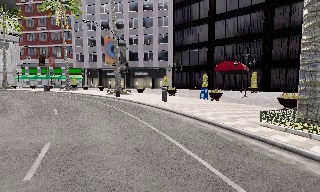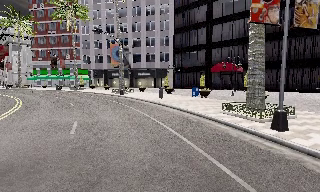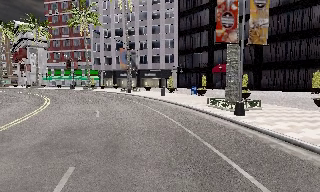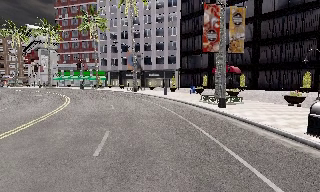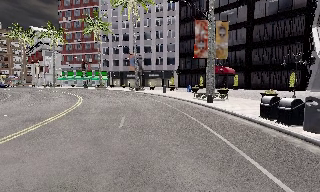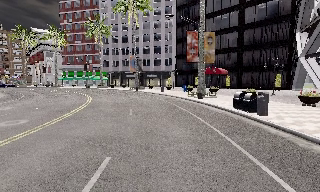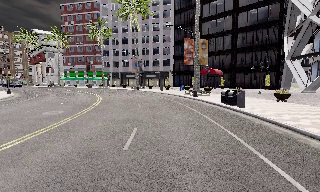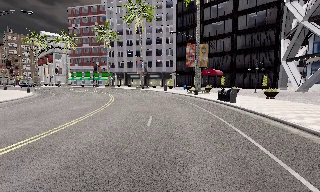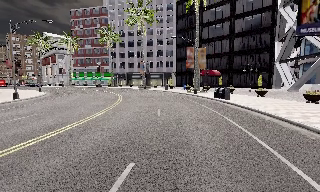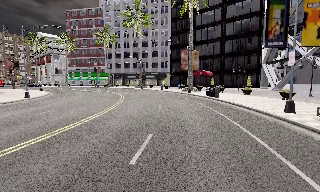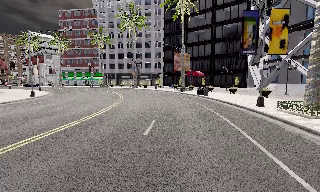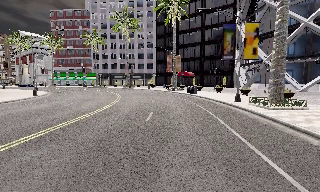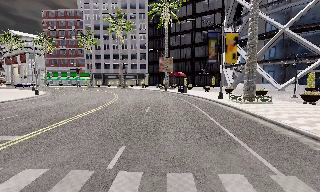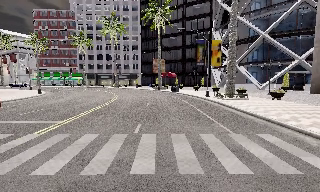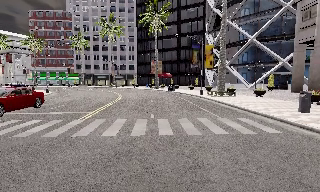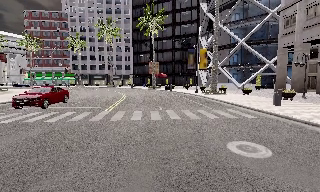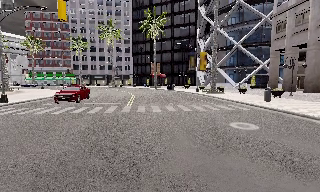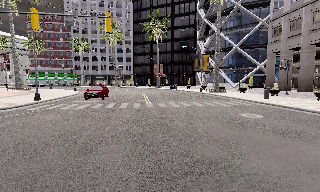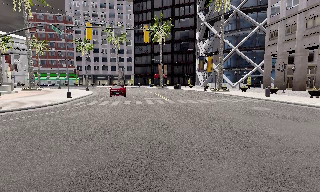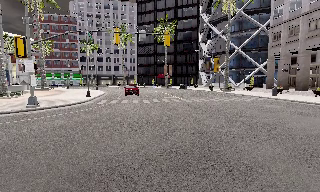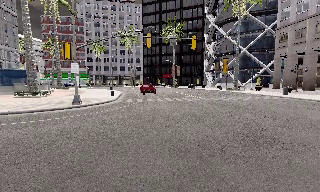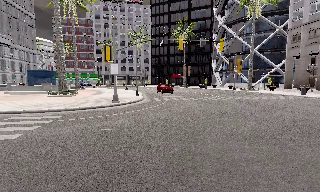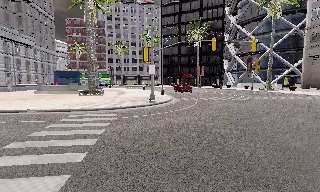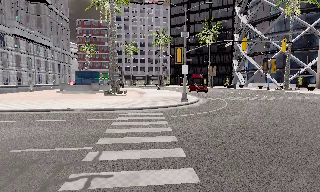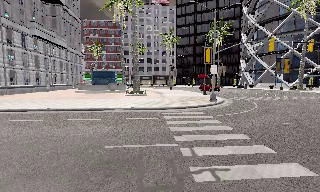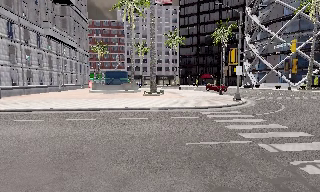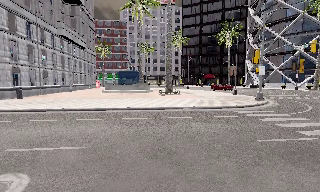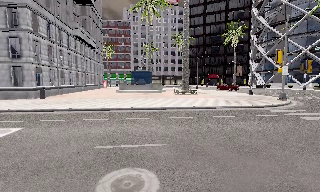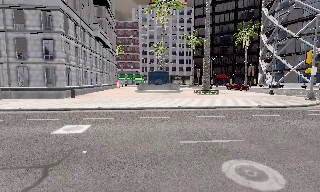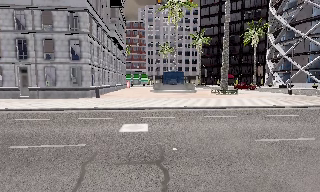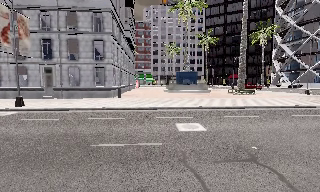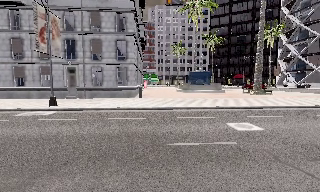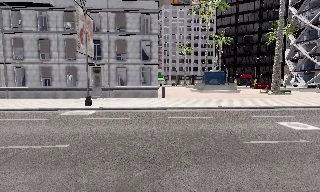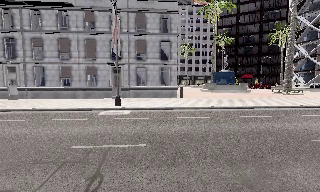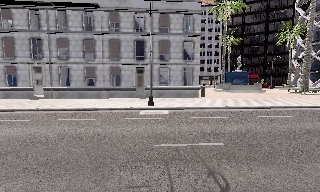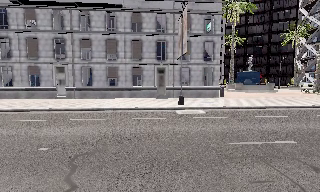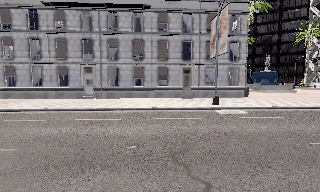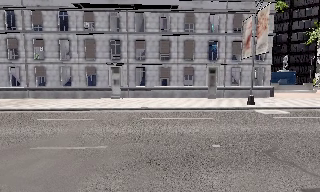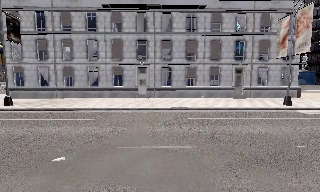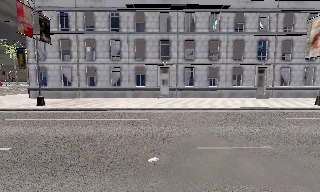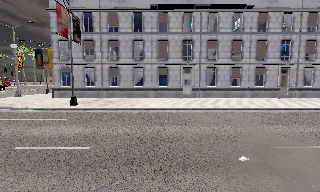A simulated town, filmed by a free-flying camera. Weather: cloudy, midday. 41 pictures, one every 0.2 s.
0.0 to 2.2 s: The camera travels backward, about 25 m, so what stands in front gets smaller.
2.2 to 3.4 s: The camera pans to its right, which is clockwise from overhead, by about 15 degrees. It travels backward, about 15 m, so what stands in front gets smaller.
3.4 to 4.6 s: The camera travels to its left and backward, about 15 m, so close, fixed things drift to the right.
4.6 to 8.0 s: The camera travels to its left, about 40 m, so close, fixed things drift to the right.
The film runs backward here.
